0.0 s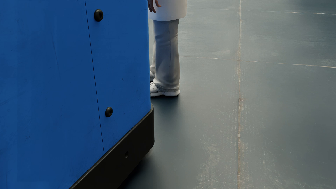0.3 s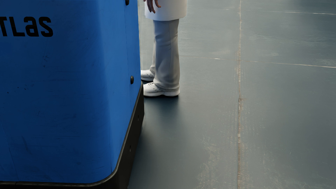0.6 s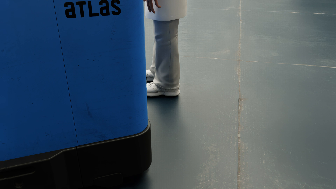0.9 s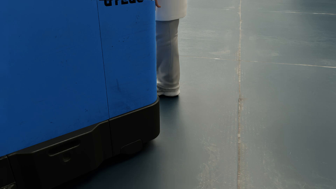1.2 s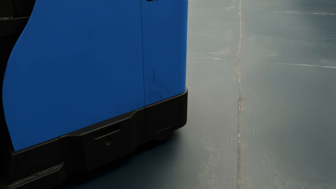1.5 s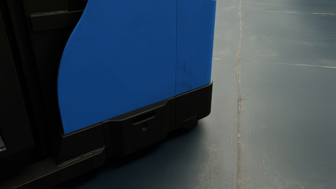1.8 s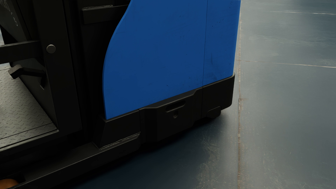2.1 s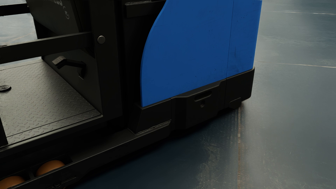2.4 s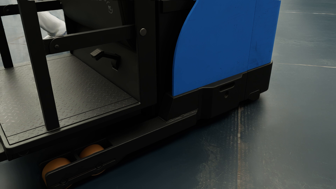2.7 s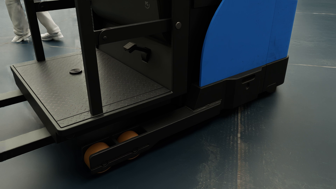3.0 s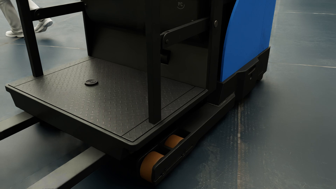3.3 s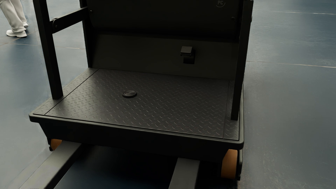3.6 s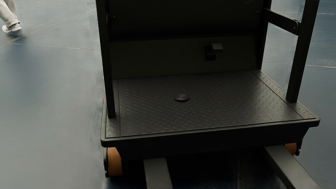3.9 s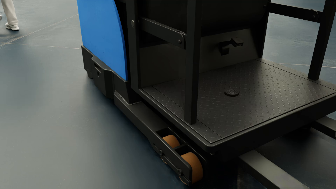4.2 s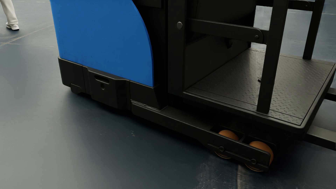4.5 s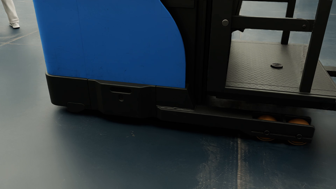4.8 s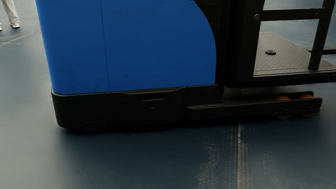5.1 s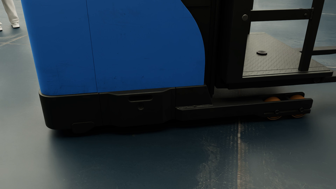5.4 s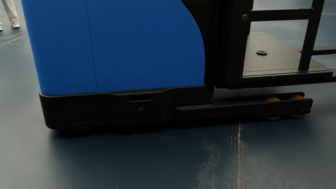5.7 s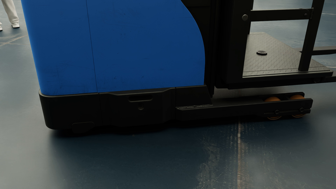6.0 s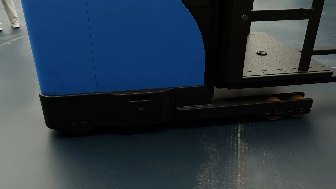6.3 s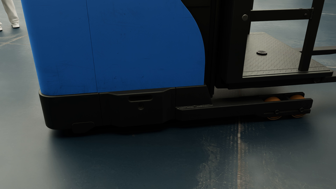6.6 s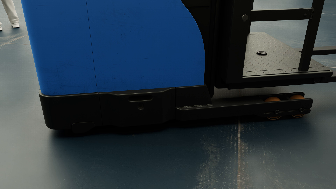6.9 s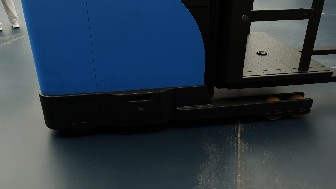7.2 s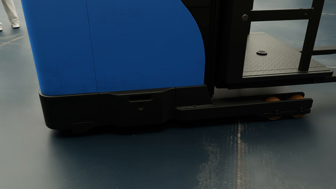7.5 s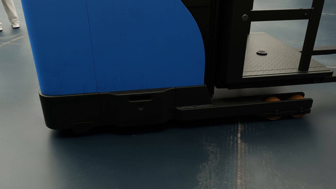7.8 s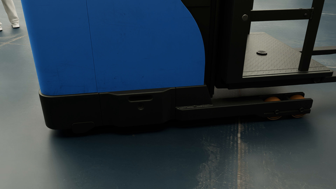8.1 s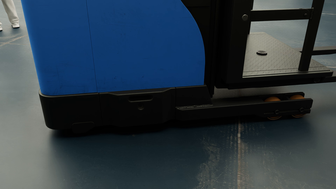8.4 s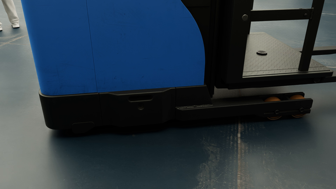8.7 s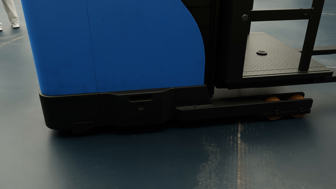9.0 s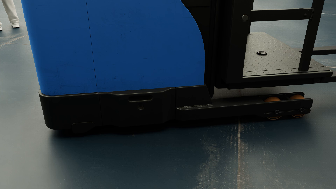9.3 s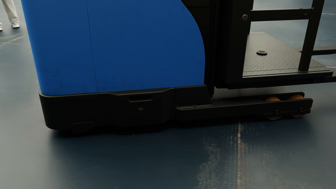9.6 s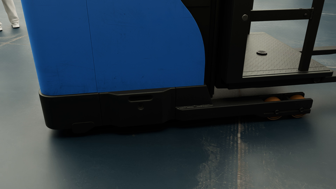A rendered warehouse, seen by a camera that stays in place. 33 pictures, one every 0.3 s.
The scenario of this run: Near miss between a forklift and a person.
